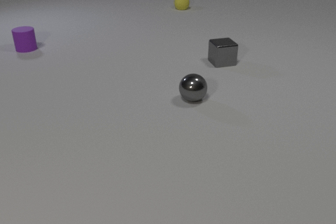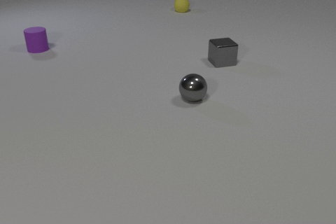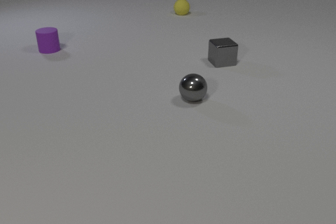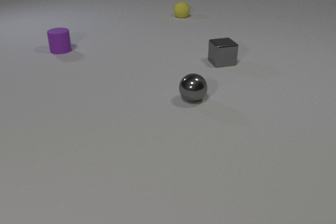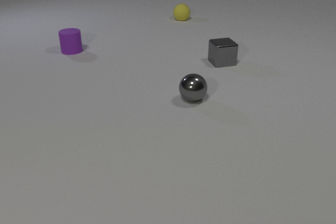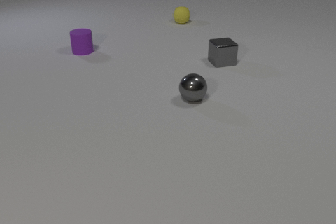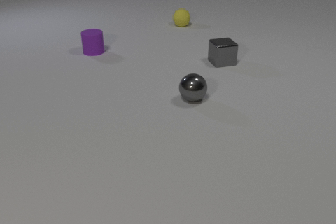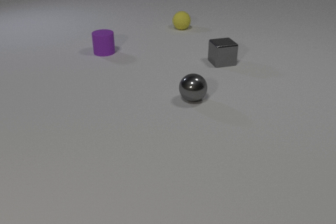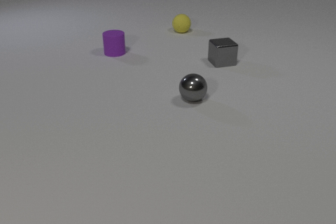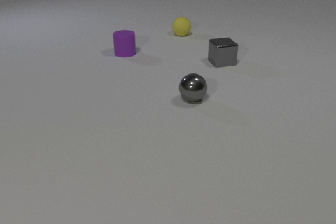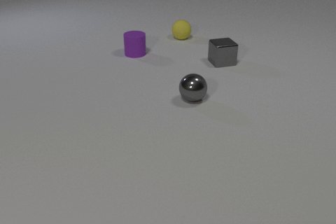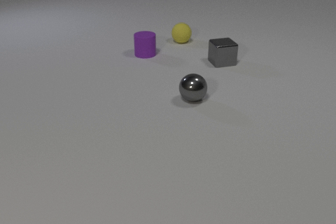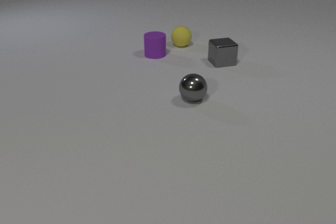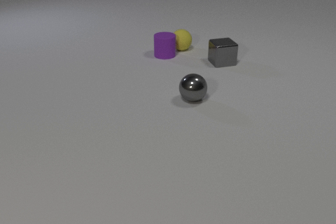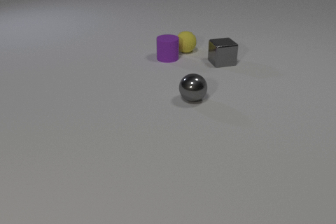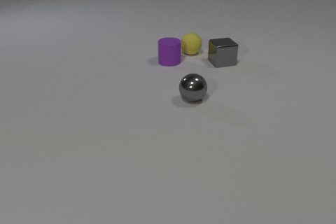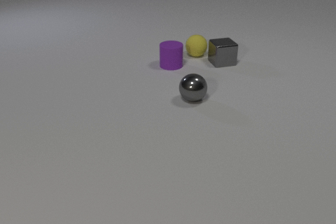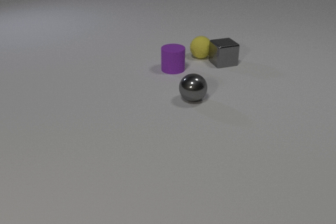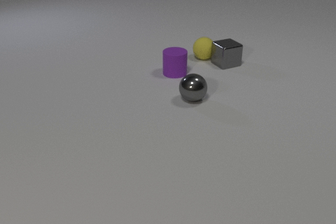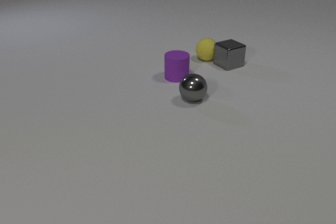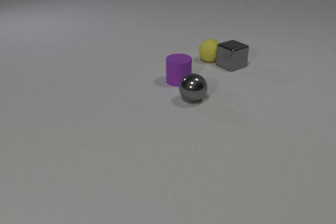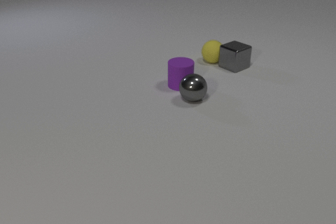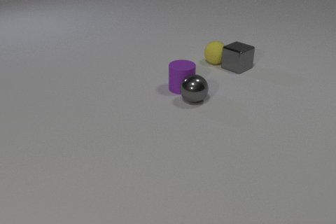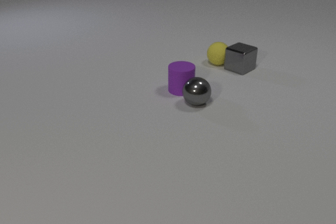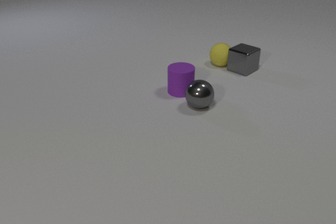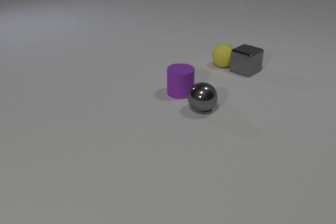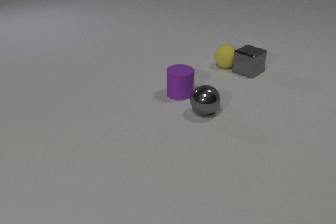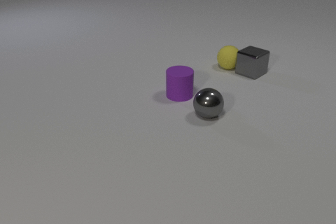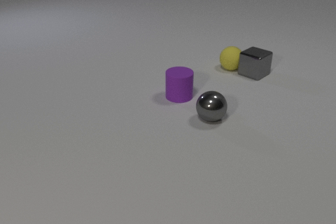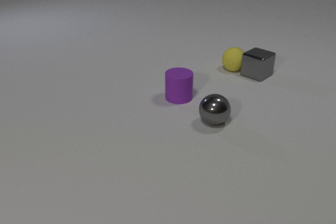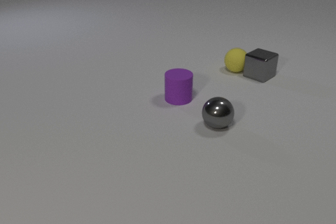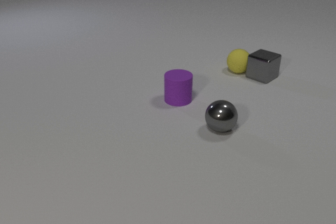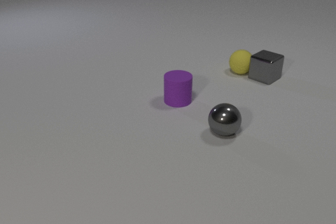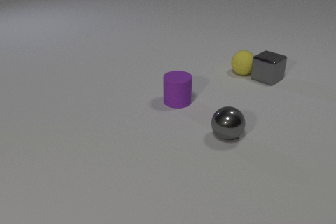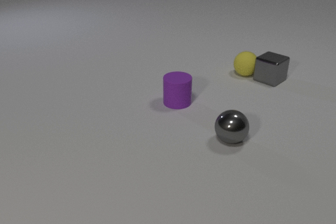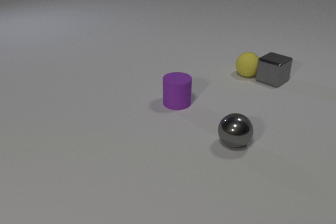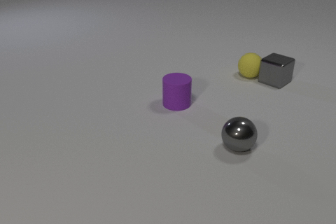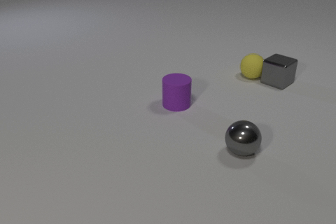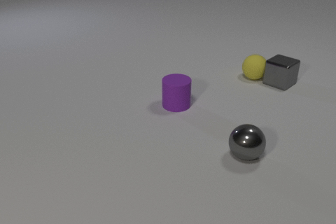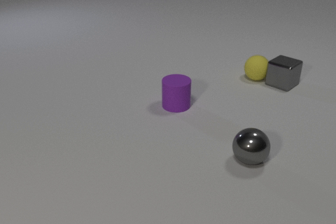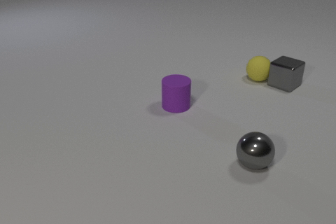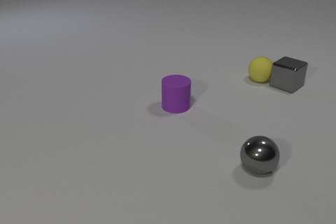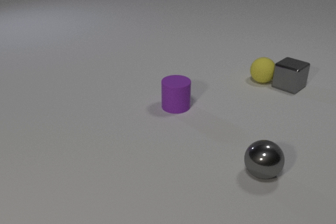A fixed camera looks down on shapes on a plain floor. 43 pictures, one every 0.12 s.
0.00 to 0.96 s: The purple rubber cylinder slides to the right. The yellow rubber sphere rolls toward the camera.
0.96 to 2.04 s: The purple rubber cylinder slides to the right and toward the camera. The yellow rubber sphere rolls toward the camera. The purple rubber cylinder and the yellow rubber sphere collide. The yellow rubber sphere and the gray metal cube collide.
2.04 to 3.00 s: The purple rubber cylinder slides toward the camera. The yellow rubber sphere rolls to the right and toward the camera. The gray metal cube slides to the right and toward the camera, spins so that its near face slides to the right, counterclockwise seen from above. The gray metal sphere rolls toward the camera and to the right. The purple rubber cylinder and the gray metal sphere collide.
3.00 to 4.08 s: The purple rubber cylinder slides toward the camera. The yellow rubber sphere rolls to the right and toward the camera. The gray metal cube slides to the right and toward the camera. The gray metal sphere rolls toward the camera and to the right.
4.08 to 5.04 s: The purple rubber cylinder slides toward the camera. The yellow rubber sphere rolls to the right and toward the camera. The gray metal cube slides to the right and toward the camera. The gray metal sphere rolls toward the camera and to the right.
Are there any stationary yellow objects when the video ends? no.
How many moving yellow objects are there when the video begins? 1.
What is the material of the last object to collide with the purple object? metal.
